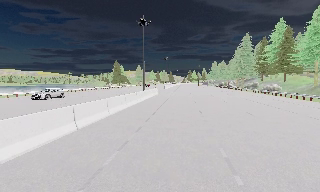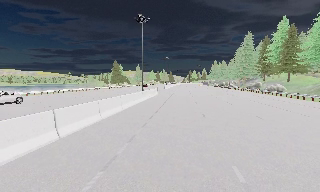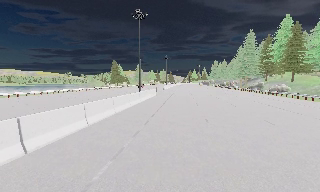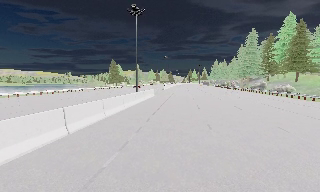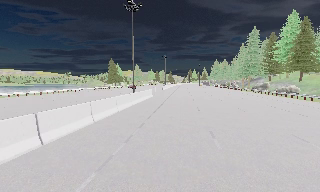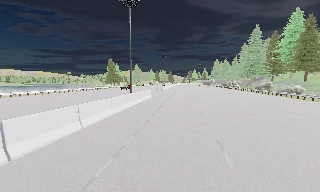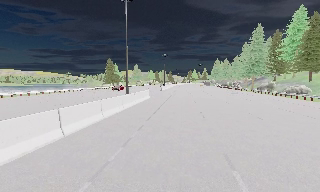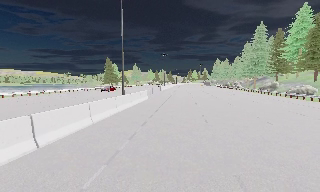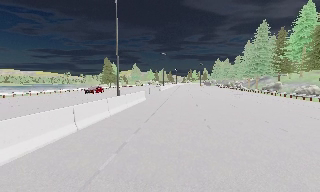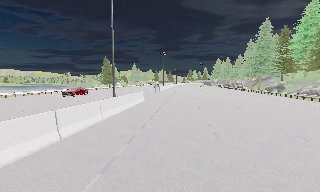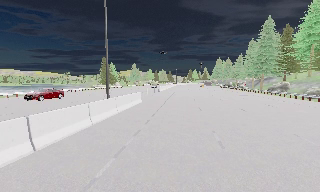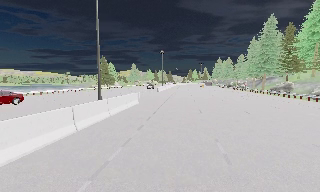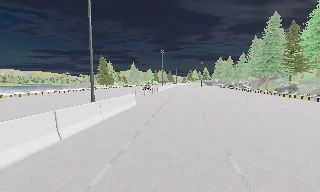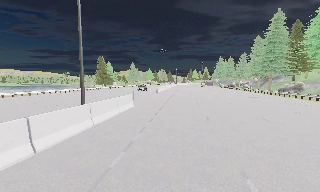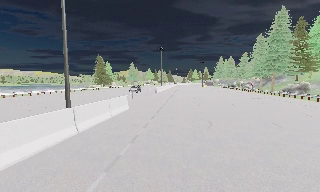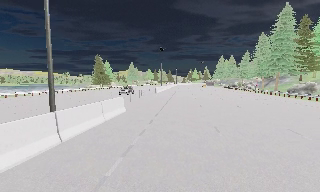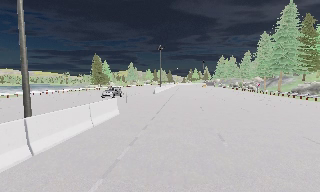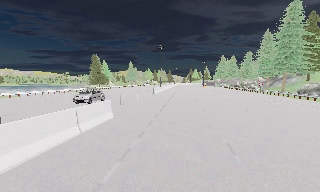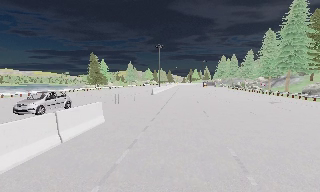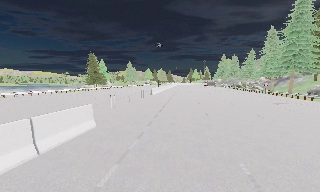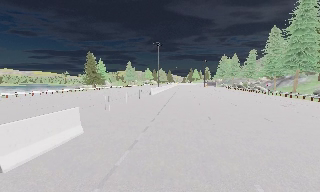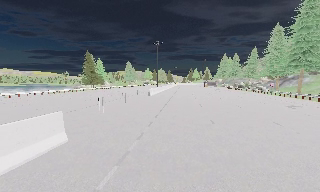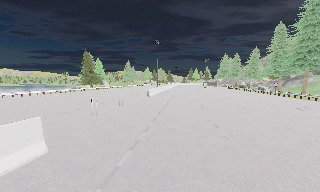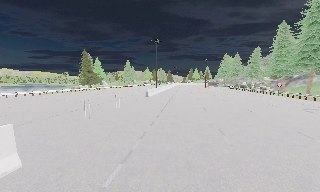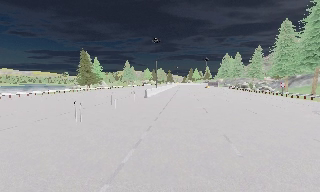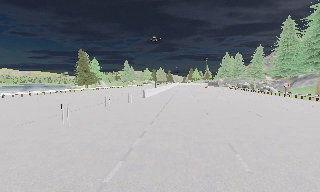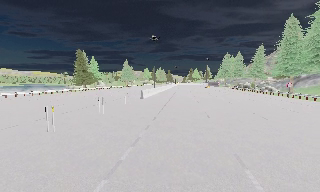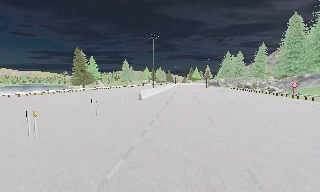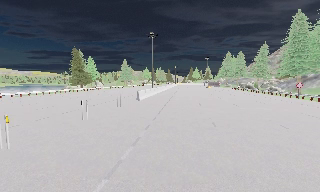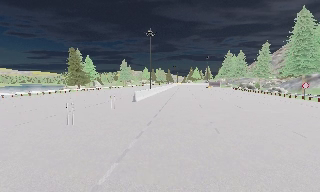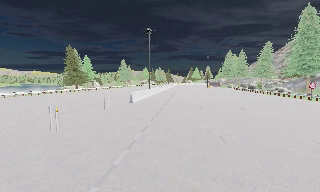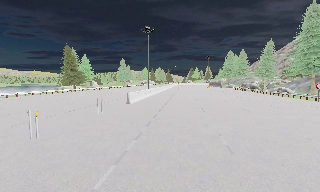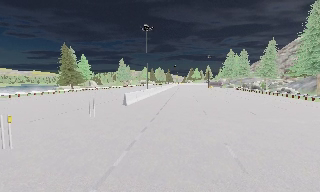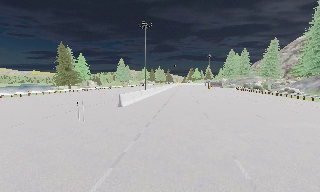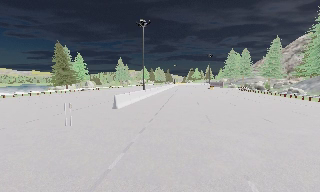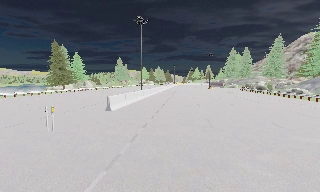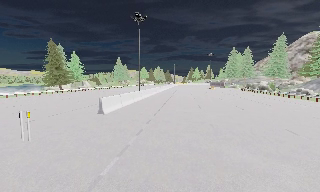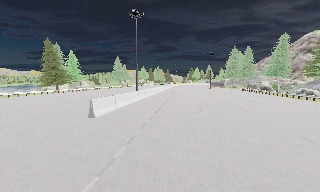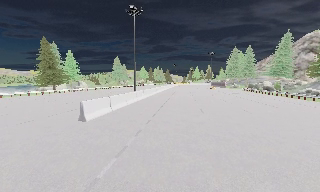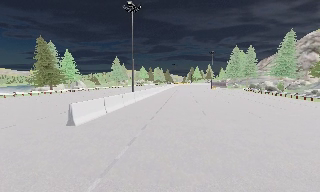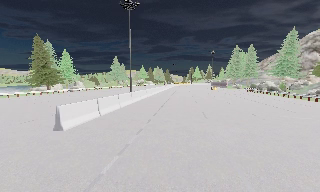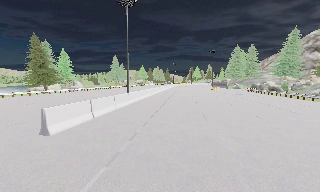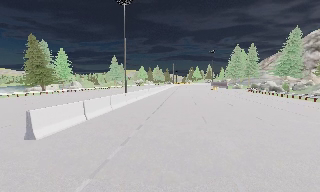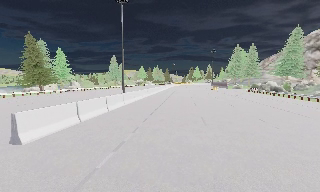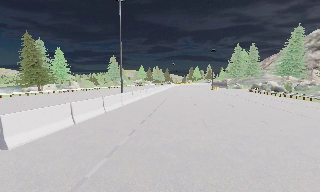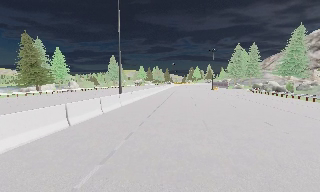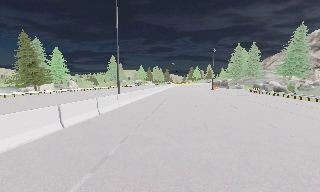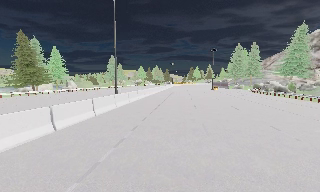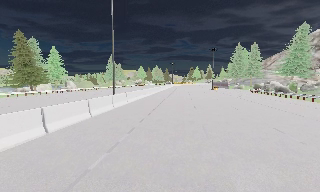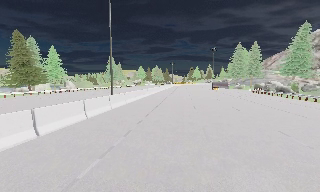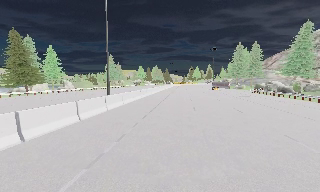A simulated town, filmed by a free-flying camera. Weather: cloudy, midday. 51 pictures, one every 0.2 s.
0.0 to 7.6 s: The camera travels forward, about 45 m, so what stands in front looms larger.
7.6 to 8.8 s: The camera travels forward, about 4 m, so what stands in front looms larger. It loses speed.
8.8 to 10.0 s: The camera travels forward, about 2.5 m, so what stands in front looms larger.
The film runs forward here.
